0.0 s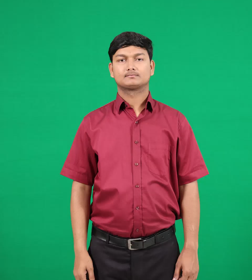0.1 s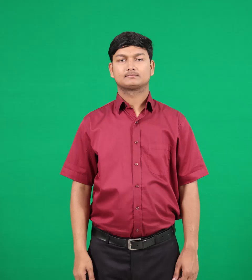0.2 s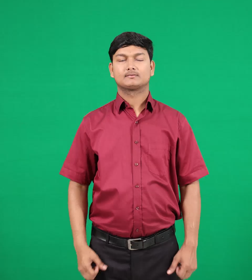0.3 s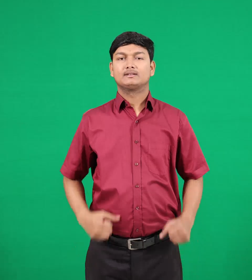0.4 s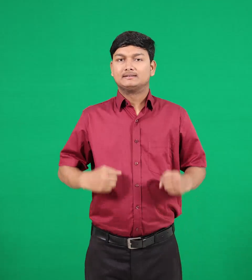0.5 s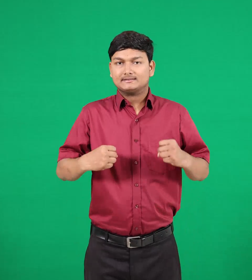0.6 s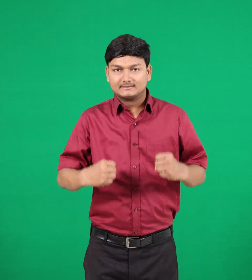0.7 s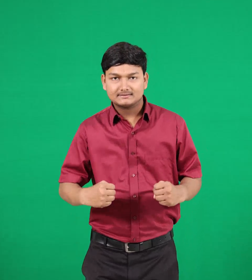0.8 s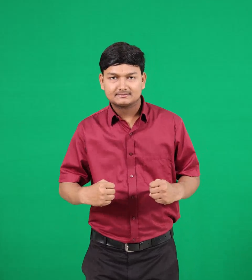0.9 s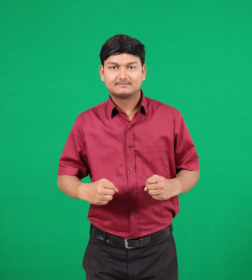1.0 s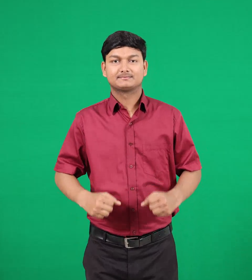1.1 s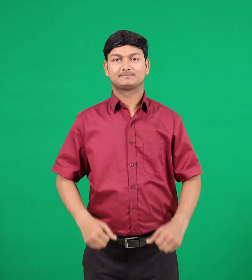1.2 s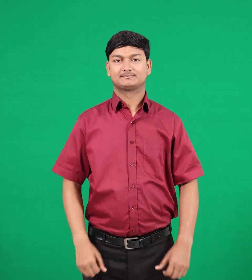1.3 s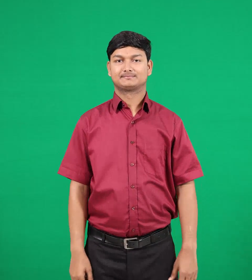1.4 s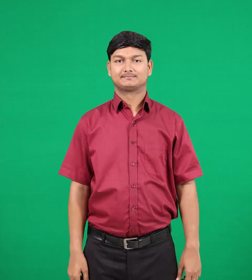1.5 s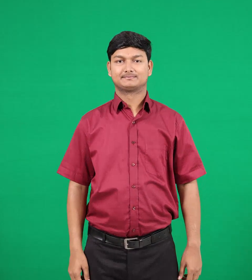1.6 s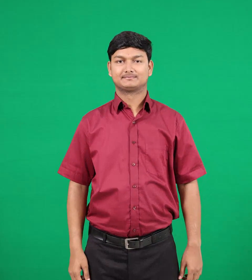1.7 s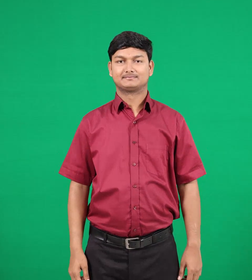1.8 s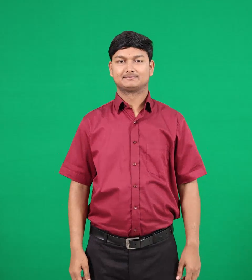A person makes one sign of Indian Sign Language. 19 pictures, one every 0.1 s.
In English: sit & seat
